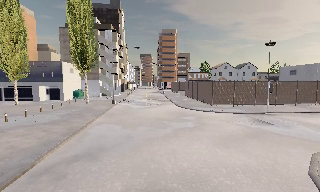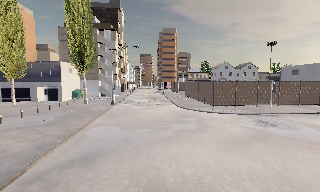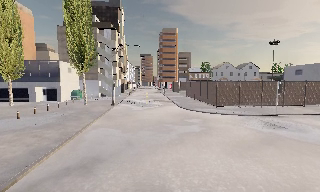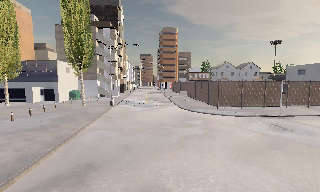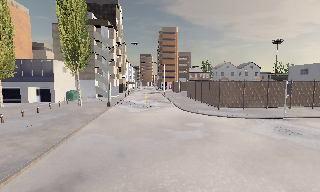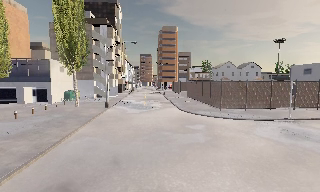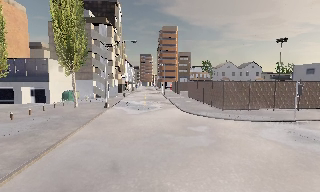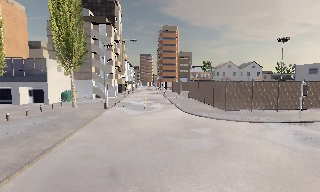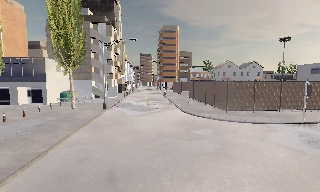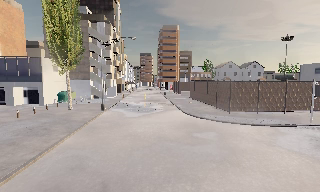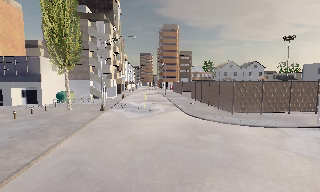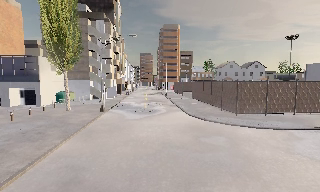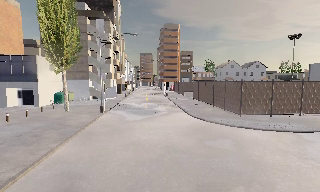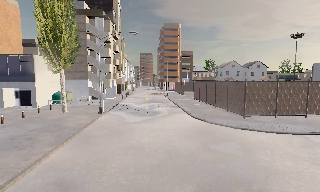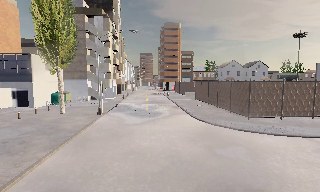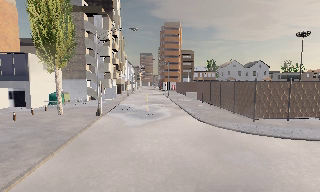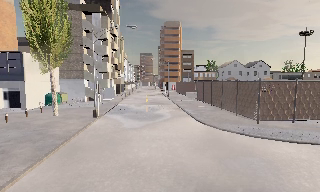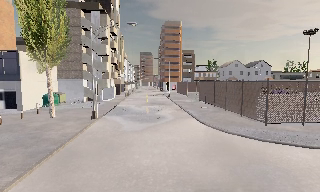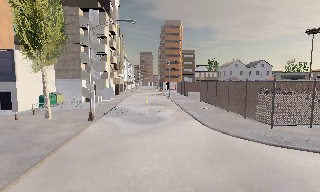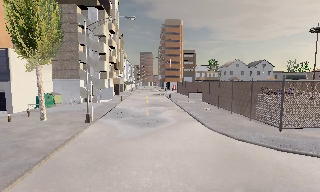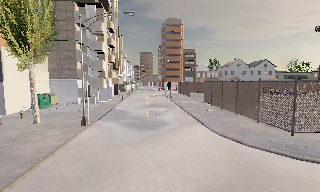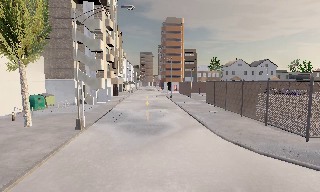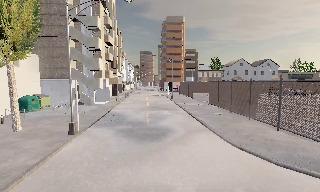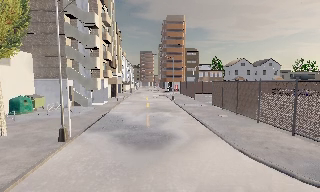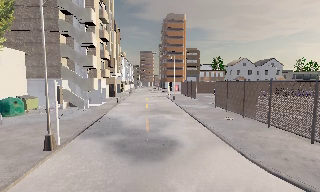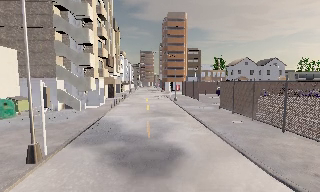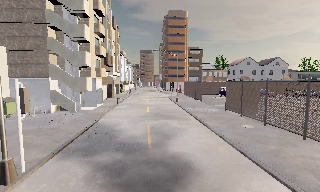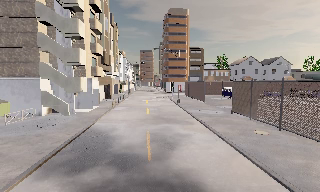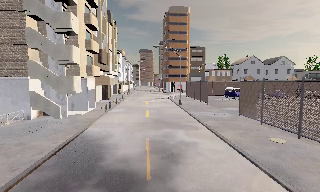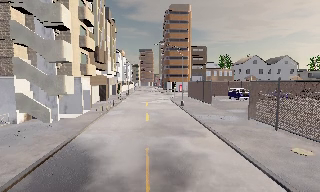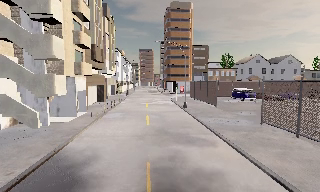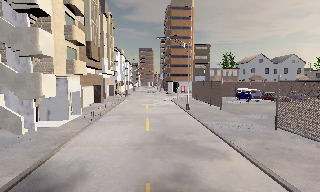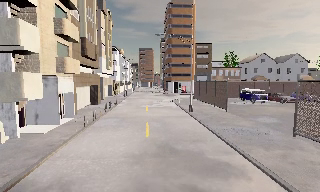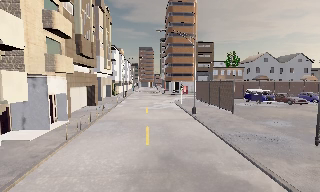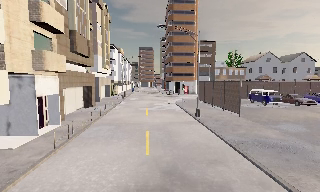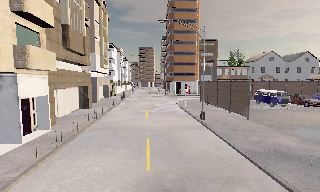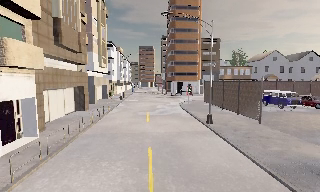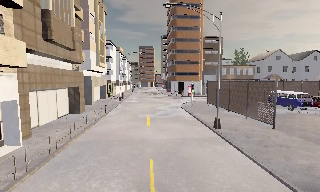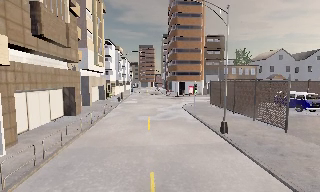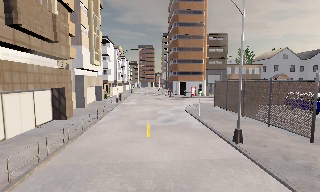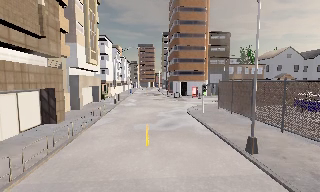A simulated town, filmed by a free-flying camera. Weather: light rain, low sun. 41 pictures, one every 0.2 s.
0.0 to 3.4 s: The camera travels forward, about 9 m, so what stands in front looms larger.
3.4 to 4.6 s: The camera travels forward, about 5 m, so what stands in front looms larger. It gains speed.
4.6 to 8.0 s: The camera travels forward, about 20 m, so what stands in front looms larger.
The film runs forward here.
